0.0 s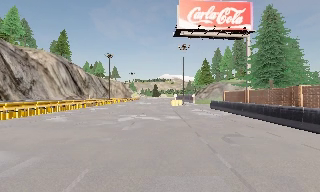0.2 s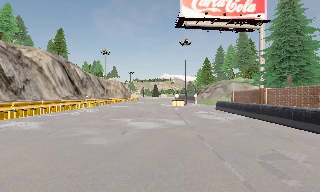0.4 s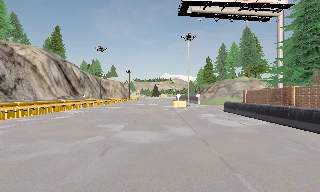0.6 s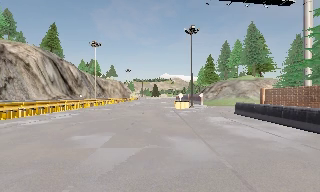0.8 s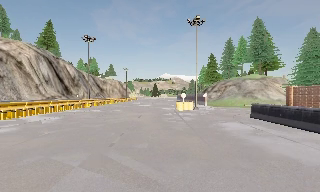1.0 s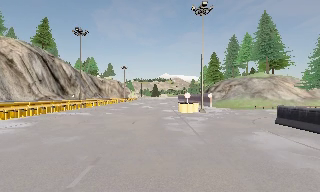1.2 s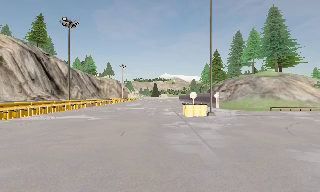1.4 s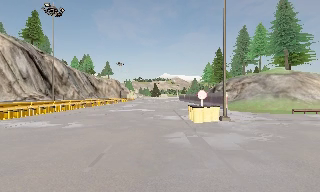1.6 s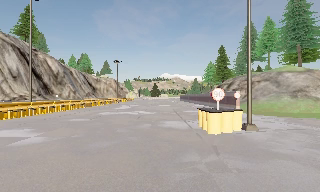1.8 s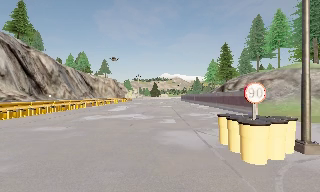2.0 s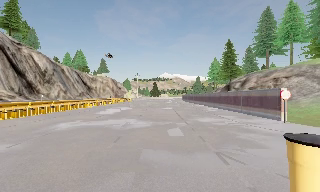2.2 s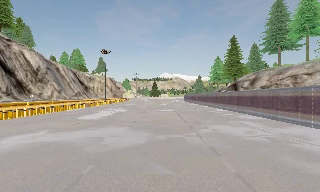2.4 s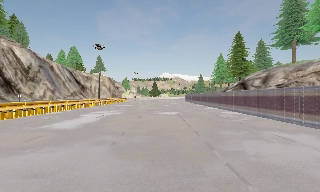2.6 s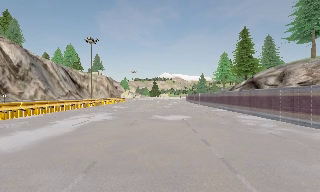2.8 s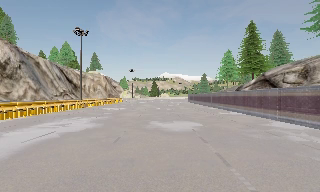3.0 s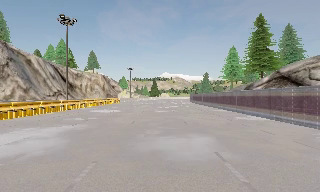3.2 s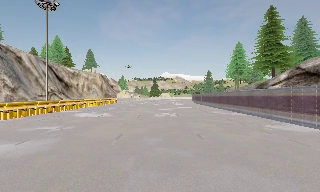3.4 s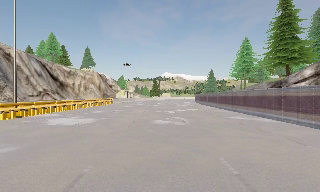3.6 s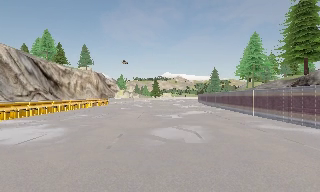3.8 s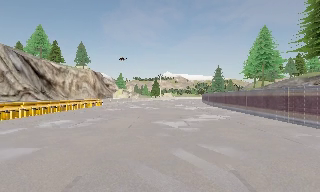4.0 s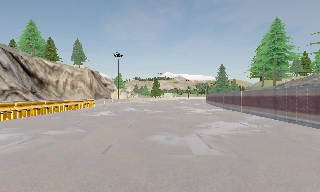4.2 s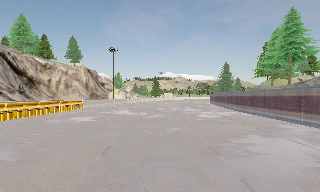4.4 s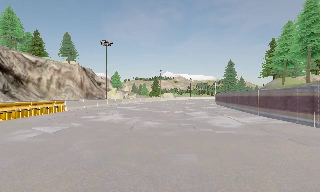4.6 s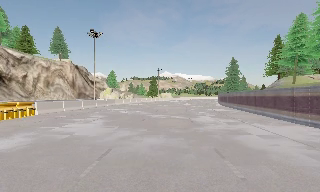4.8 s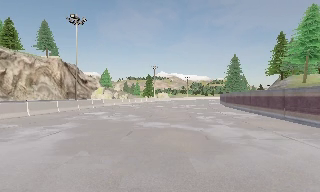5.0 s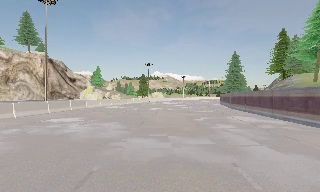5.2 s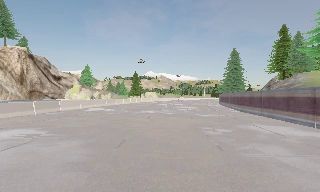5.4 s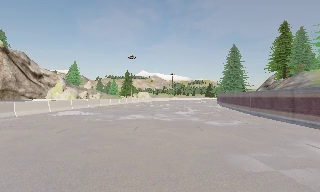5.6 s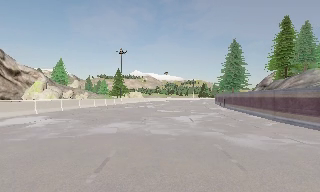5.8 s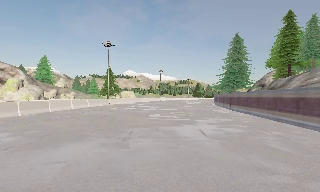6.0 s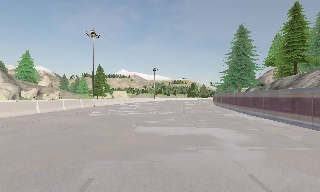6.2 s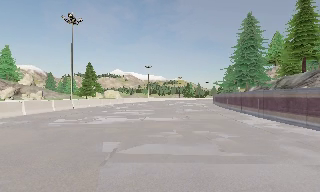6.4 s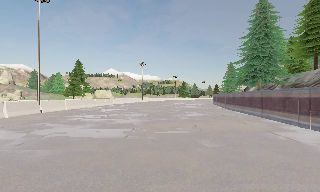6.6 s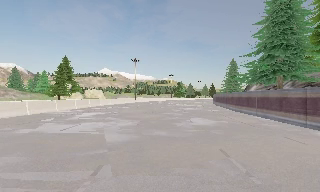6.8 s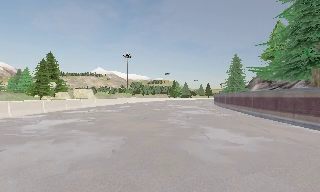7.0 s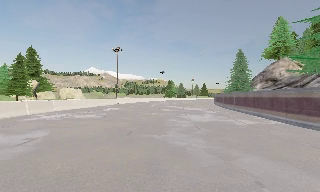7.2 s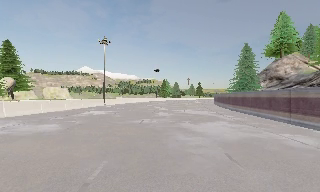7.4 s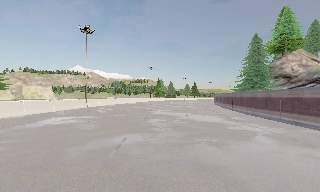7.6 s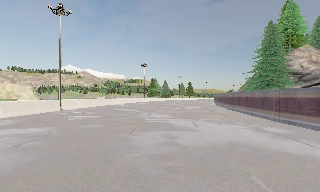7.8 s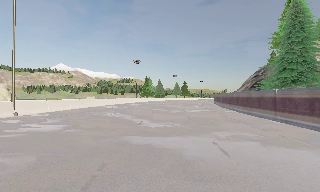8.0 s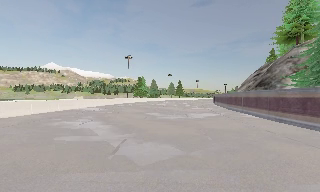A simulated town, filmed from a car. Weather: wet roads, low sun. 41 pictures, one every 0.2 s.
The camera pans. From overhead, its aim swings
clockwise.
The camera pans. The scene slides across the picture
to the left.
0.0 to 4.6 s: The camera travels forward, about 80 m, so what stands in front looms larger.
4.6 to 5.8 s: The scene slides to the left, as the camera pans about 15 degrees to its right. It travels forward, about 25 m, so what stands in front looms larger.
5.8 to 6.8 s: The camera travels forward, about 25 m, so what stands in front looms larger.
6.8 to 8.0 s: The camera pans to its right, which is clockwise from overhead, by about 15 degrees. It travels forward, about 30 m, so what stands in front looms larger.
The film runs forward here.
